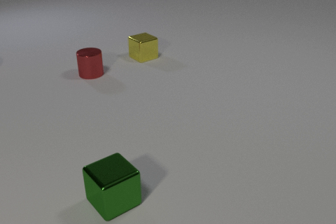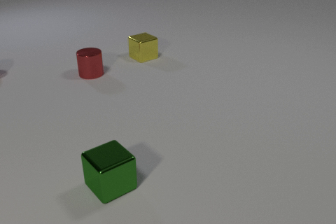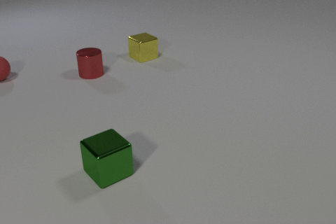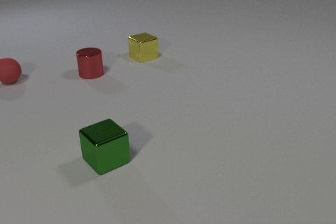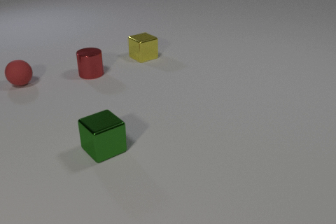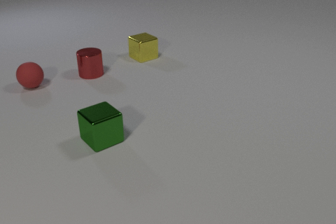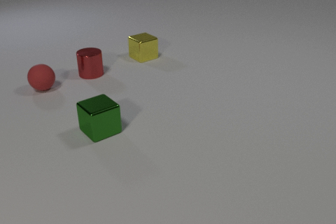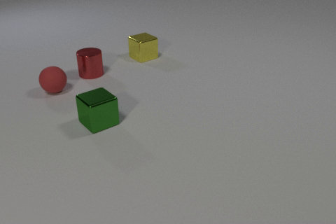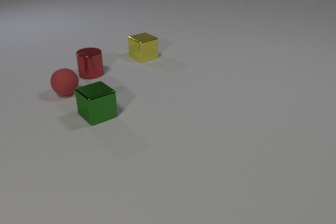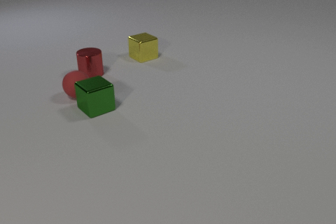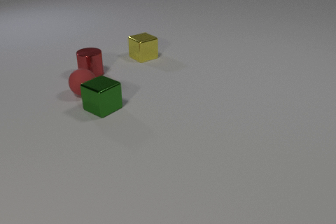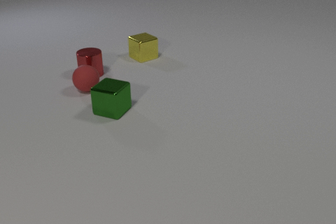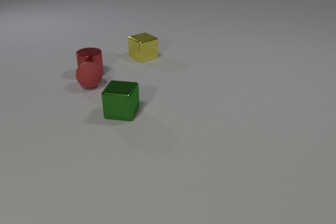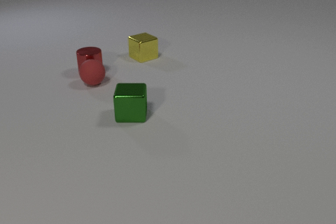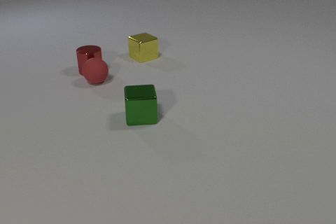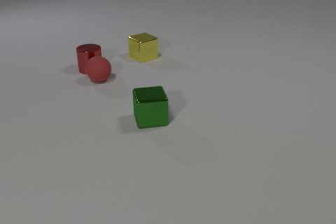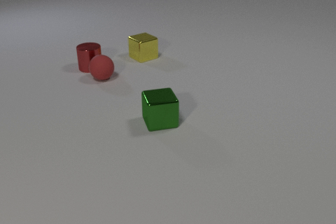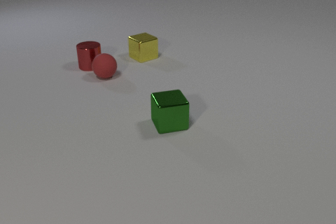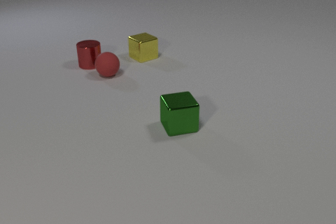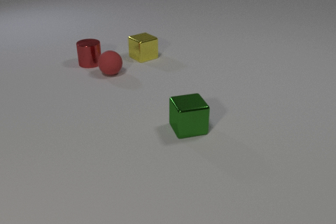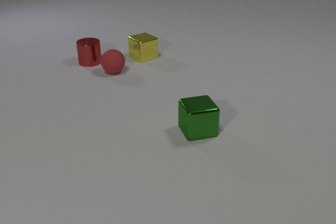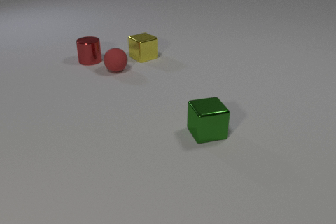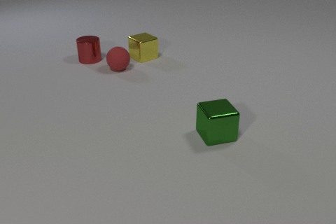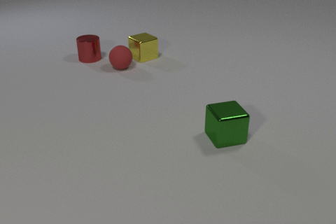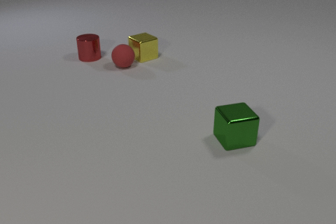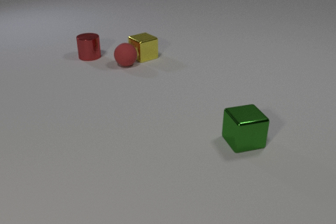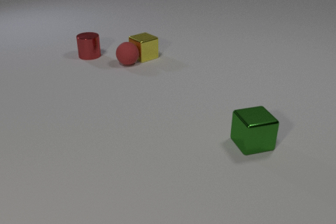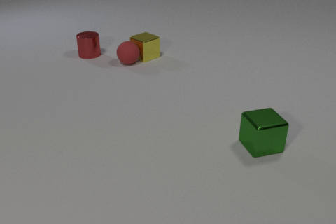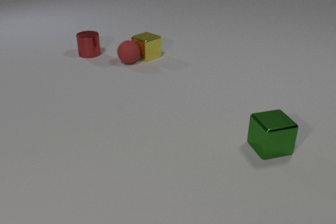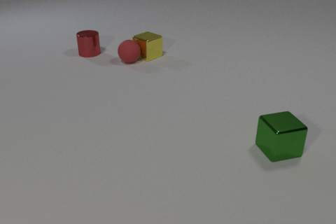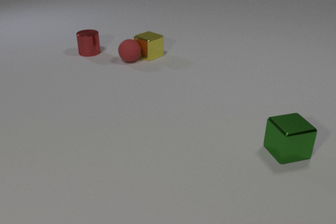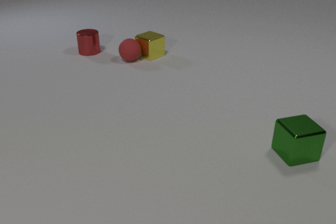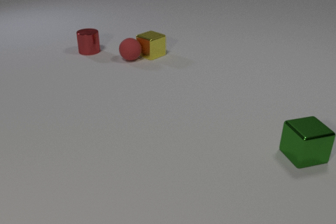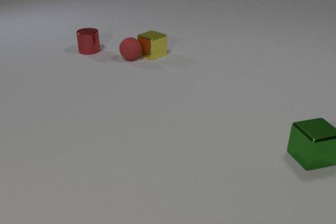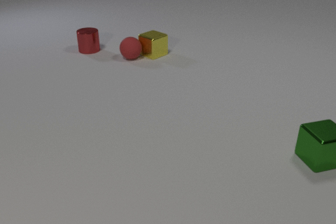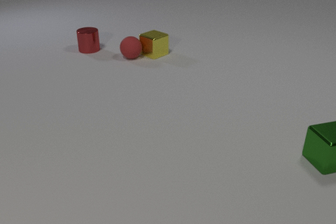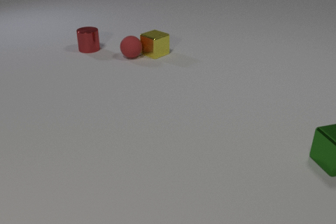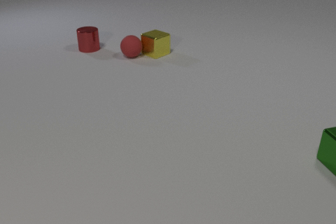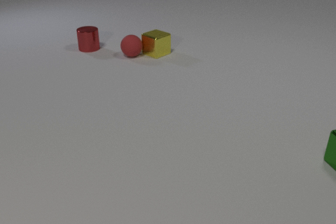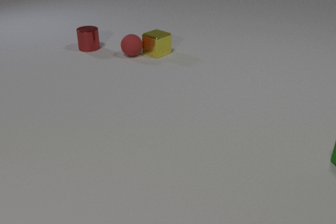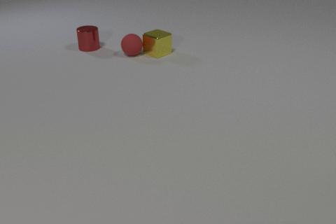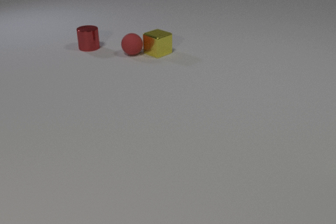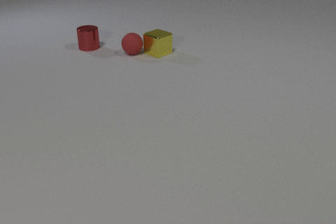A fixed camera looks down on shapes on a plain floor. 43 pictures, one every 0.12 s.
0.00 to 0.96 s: The red rubber sphere comes in at the left edge, rolls to the right and toward the camera. The green metal cube slides away from the camera.
0.96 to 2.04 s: The red rubber sphere rolls to the right and away from the camera. The green metal cube slides to the right, spins counterclockwise seen from above by about 75 degrees, its near face sliding to the right. The red metal cylinder slides away from the camera. The red rubber sphere and the green metal cube collide. The red rubber sphere and the red metal cylinder collide.
2.04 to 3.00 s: The red rubber sphere rolls away from the camera and to the right. The green metal cube slides to the right. The red metal cylinder slides away from the camera.
3.00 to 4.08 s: The red rubber sphere rolls away from the camera. The green metal cube slides to the right. The red metal cylinder slides away from the camera. The yellow metal cube slides to the right and away from the camera. The red rubber sphere and the yellow metal cube collide.
4.08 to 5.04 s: The red rubber sphere rolls away from the camera. The green metal cube slides to the right, leaves at the right edge. The red metal cylinder slides away from the camera. The yellow metal cube slides to the right.
How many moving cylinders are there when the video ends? 1.
How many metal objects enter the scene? 0.
How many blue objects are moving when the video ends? 0.
